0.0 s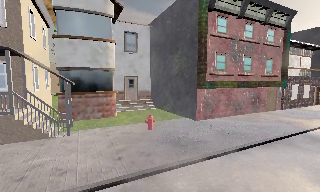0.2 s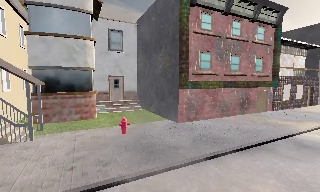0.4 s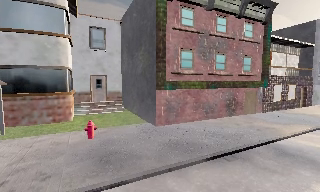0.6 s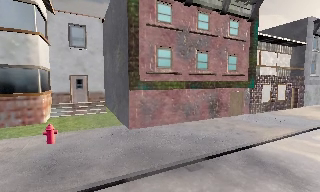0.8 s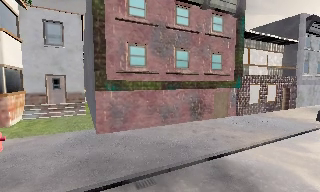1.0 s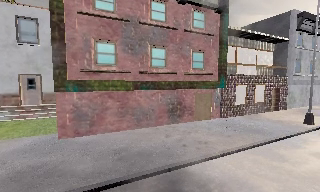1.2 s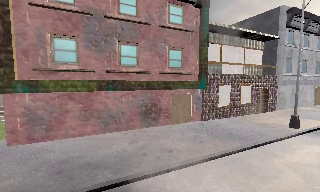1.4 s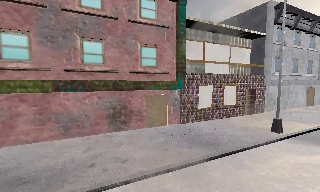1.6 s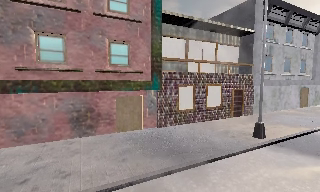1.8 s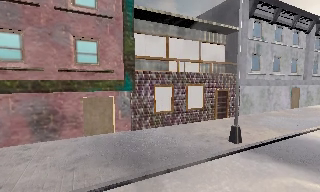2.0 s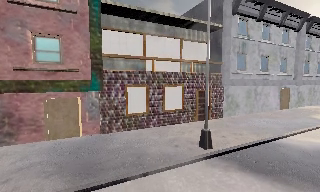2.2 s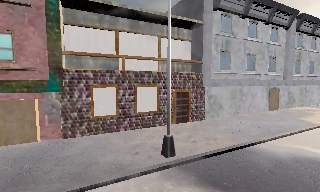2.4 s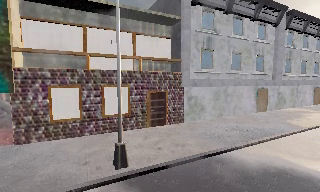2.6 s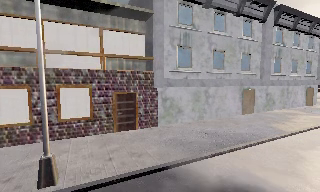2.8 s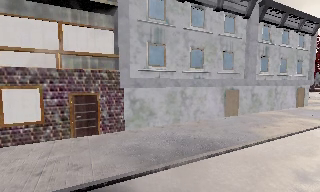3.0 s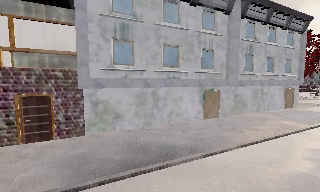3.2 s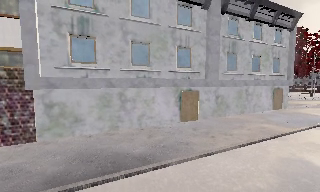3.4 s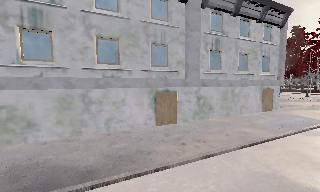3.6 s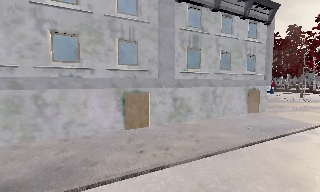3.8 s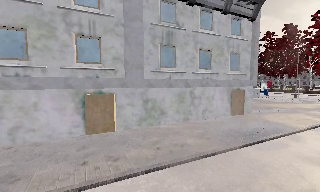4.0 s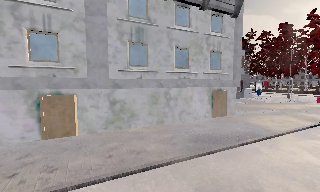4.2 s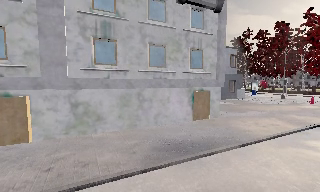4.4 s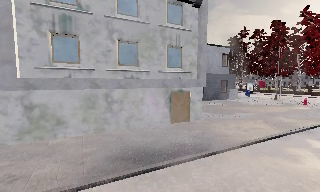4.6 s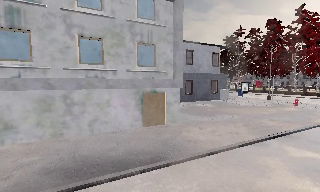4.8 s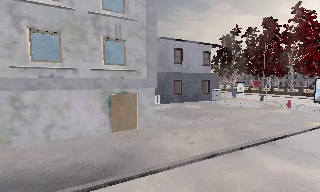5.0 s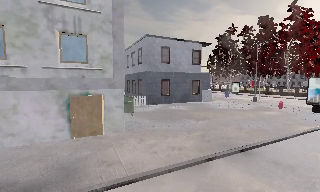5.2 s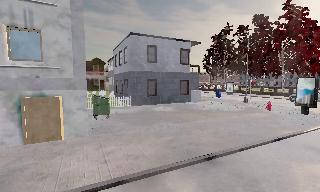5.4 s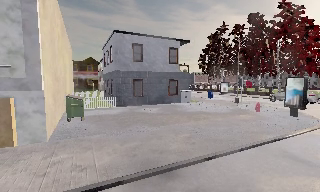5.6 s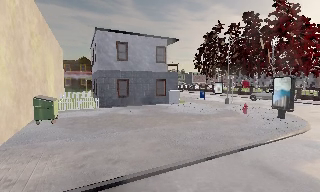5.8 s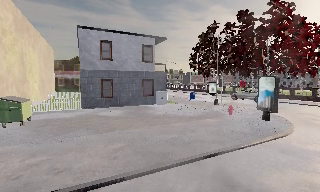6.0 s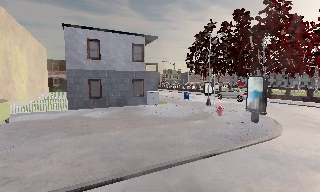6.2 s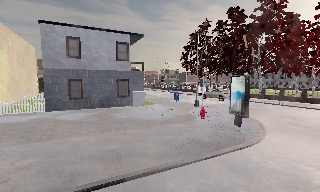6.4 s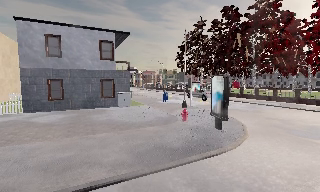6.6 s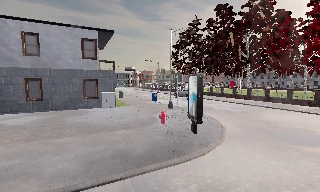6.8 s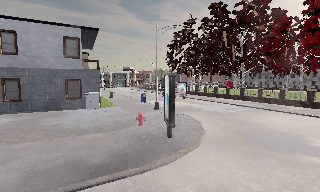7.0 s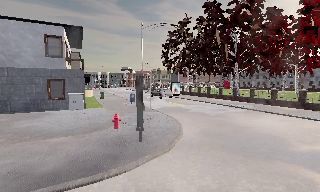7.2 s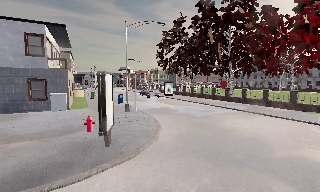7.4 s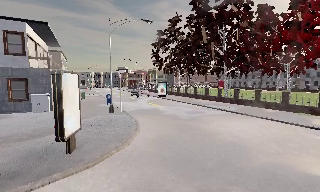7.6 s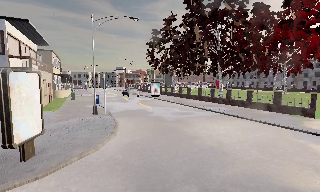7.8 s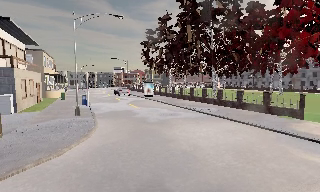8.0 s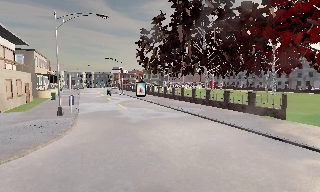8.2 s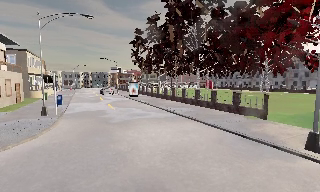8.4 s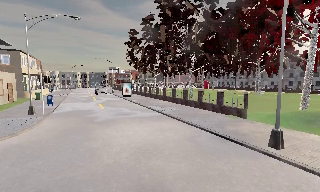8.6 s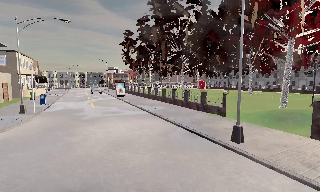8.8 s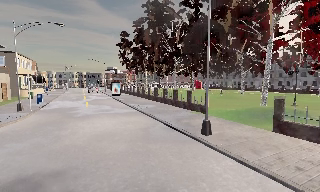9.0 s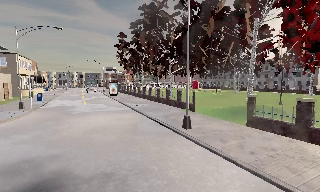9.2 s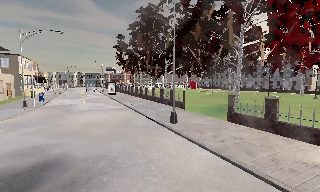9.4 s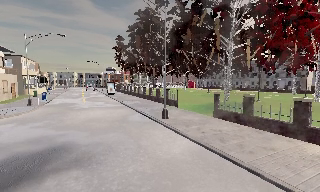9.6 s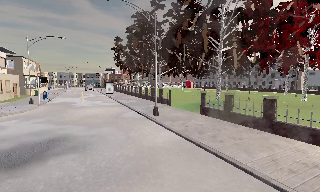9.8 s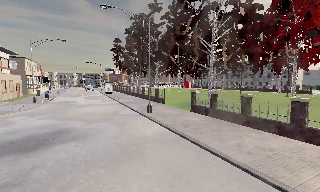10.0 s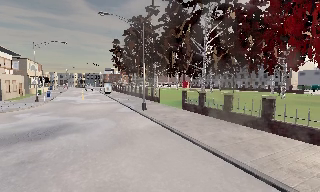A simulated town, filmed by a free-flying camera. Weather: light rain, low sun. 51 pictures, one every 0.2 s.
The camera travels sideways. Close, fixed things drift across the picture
to the left.
0.0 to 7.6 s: The camera travels to its right and forward, about 60 m, so close, fixed things drift to the left.
7.6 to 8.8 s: The camera travels to its right, about 7 m, so close, fixed things drift to the left.
8.8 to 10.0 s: The camera travels backward and to its right, about 8 m, so what stands in front gets smaller.
The film runs forward here.
